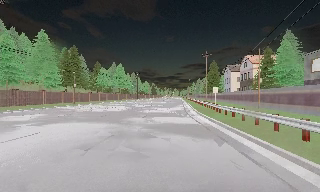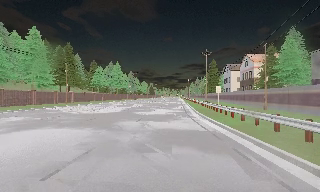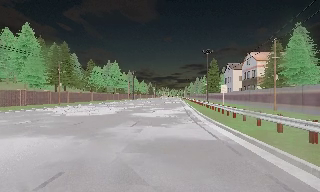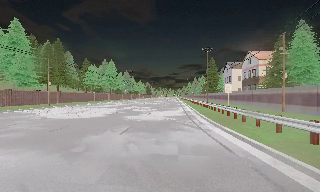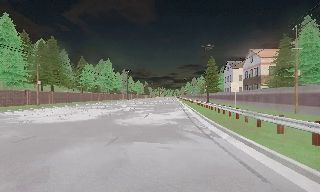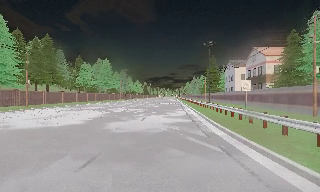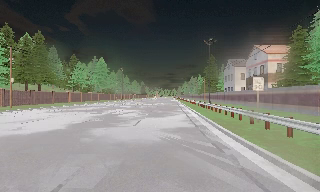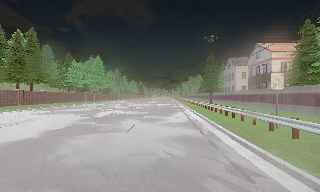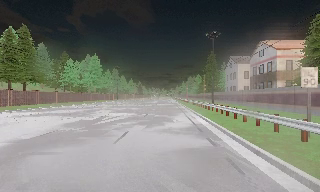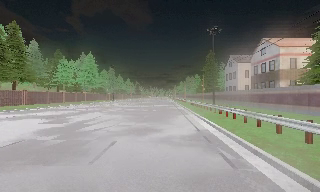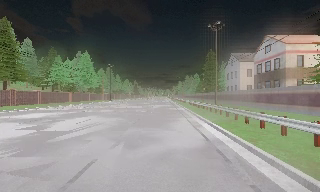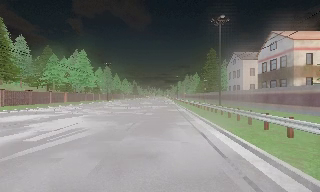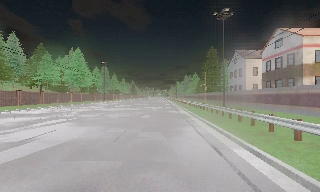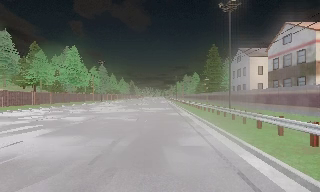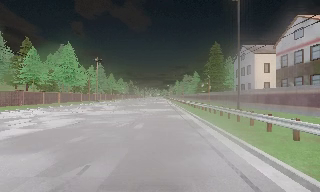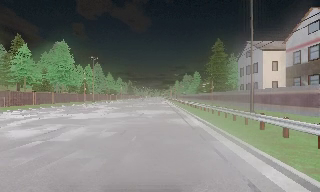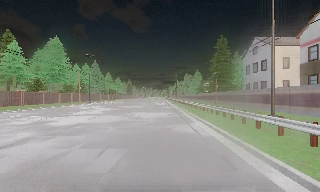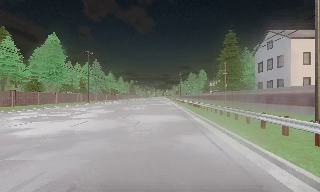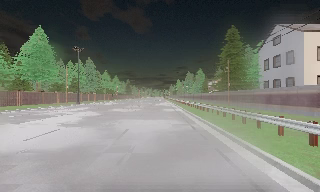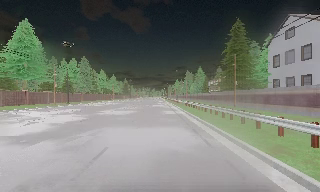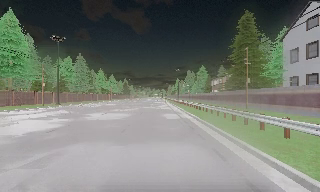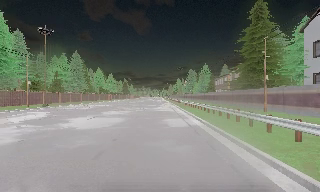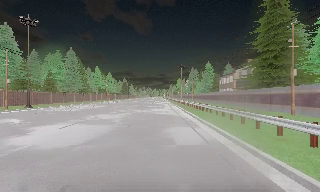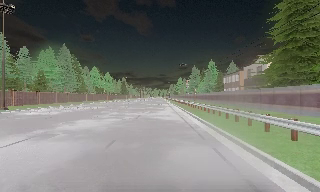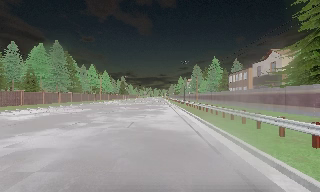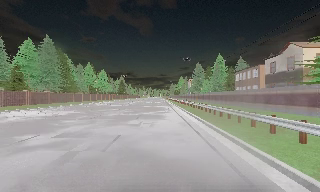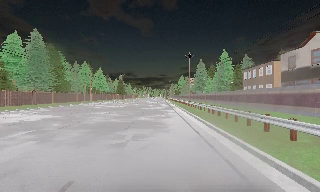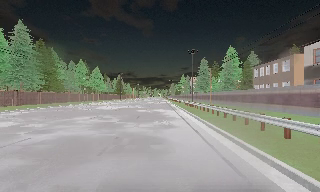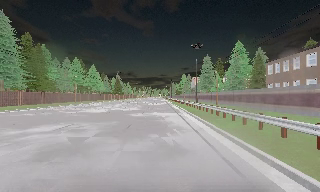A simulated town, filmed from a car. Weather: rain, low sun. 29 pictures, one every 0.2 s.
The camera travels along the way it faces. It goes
forward.
0.0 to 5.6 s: The camera travels forward, about 70 m, so what stands in front looms larger. It gains speed.
The film runs forward here.
